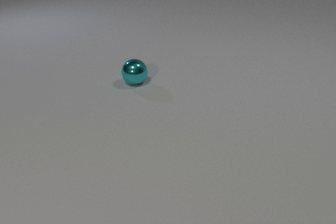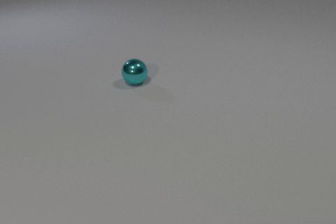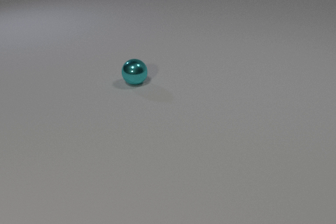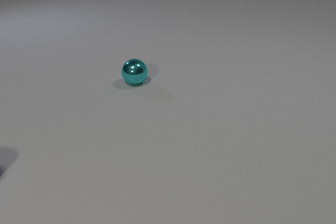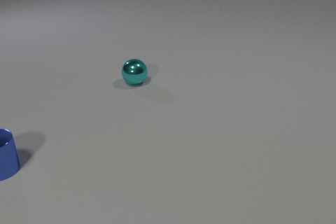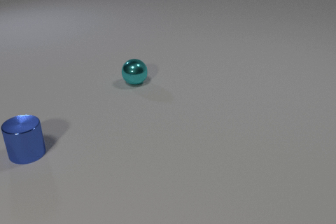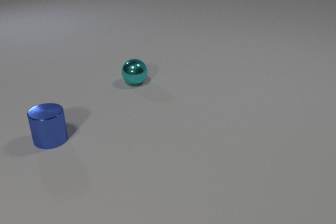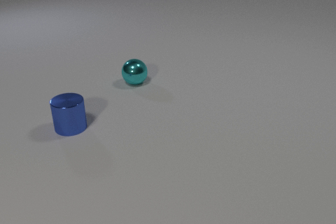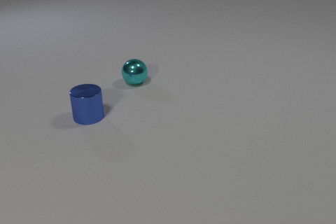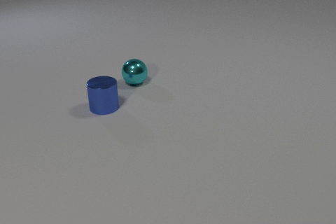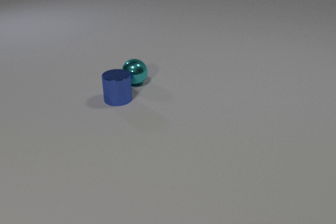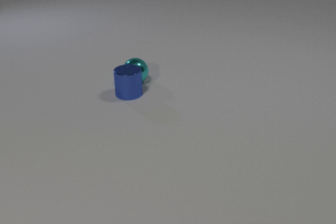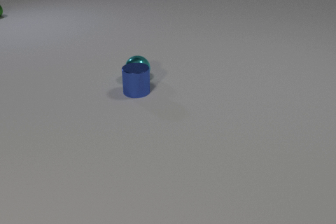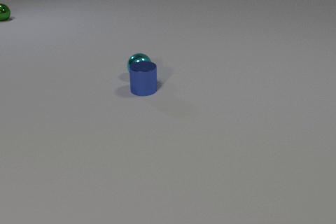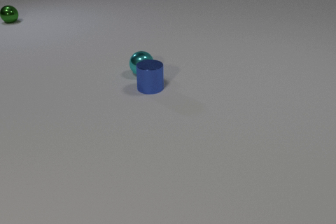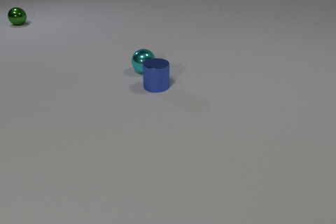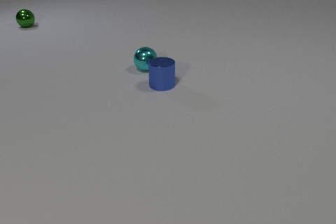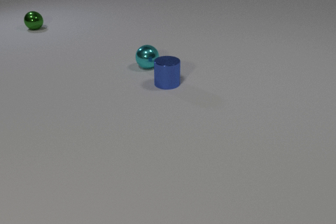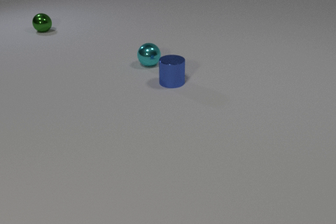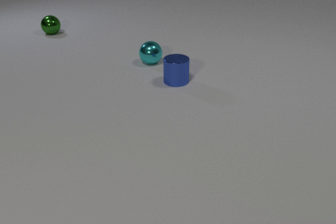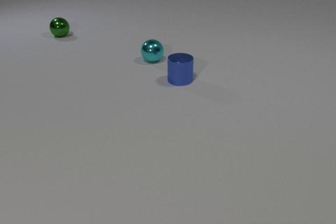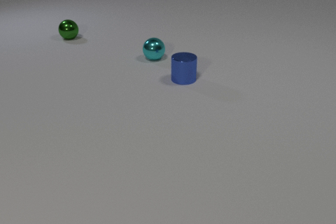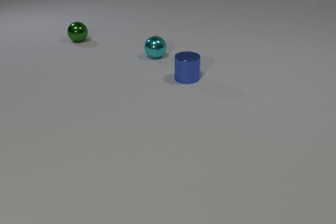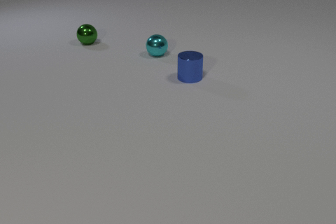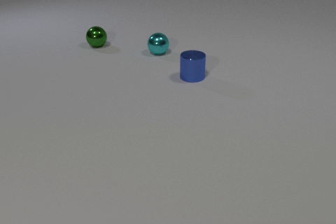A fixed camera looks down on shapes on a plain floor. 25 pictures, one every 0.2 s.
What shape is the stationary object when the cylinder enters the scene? sphere.
Are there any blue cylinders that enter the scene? yes.
Are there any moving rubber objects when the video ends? no.
0.0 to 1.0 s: The blue metal cylinder comes in at the left edge, slides to the right and away from the camera.
1.0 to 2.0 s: The blue metal cylinder slides to the right and away from the camera.
2.0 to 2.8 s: The blue metal cylinder slides to the right and away from the camera. The cyan metal sphere rolls away from the camera. The green metal sphere comes in at the left edge, rolls toward the camera and to the right. The blue metal cylinder and the cyan metal sphere collide.
2.8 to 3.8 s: The blue metal cylinder slides to the right and away from the camera. The cyan metal sphere rolls away from the camera. The green metal sphere rolls toward the camera and to the right.
3.8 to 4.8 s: The blue metal cylinder slides to the right and away from the camera. The cyan metal sphere rolls away from the camera. The green metal sphere rolls toward the camera and to the right.
